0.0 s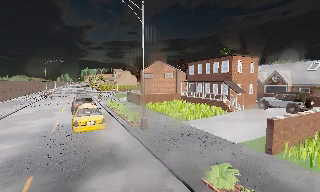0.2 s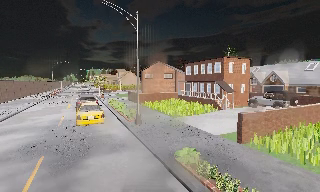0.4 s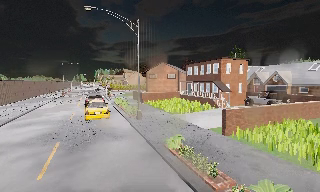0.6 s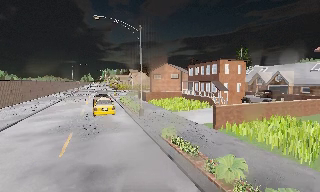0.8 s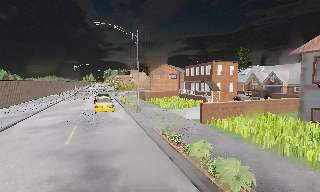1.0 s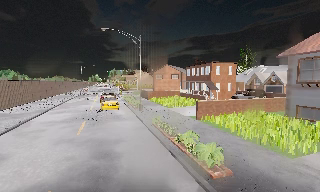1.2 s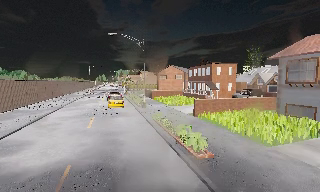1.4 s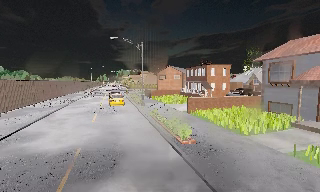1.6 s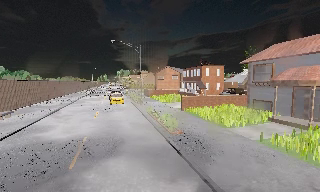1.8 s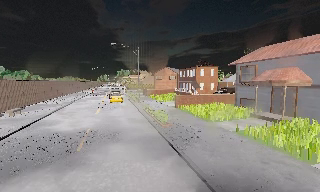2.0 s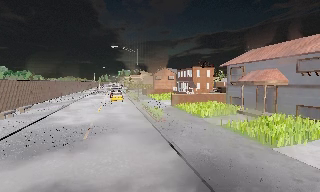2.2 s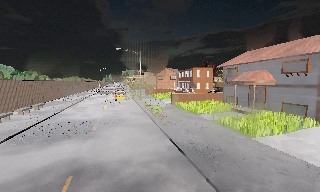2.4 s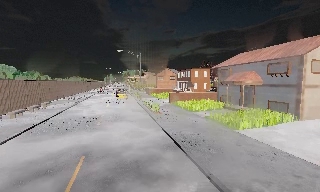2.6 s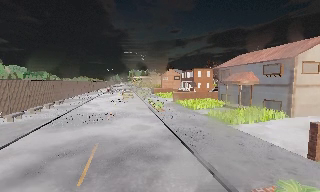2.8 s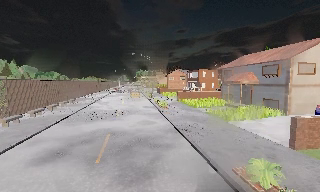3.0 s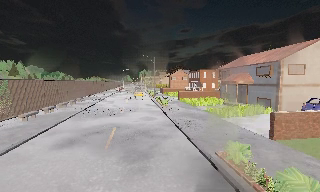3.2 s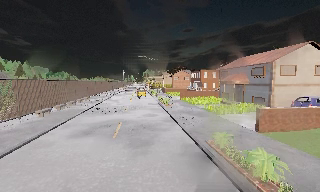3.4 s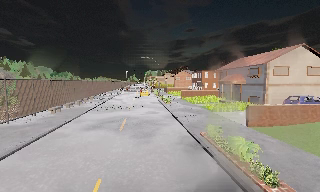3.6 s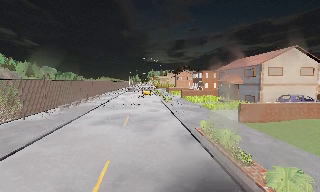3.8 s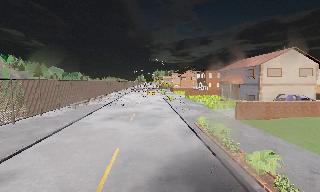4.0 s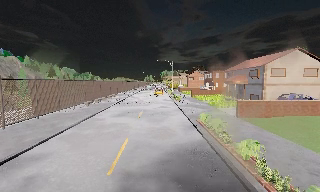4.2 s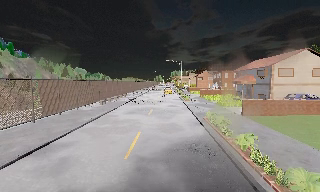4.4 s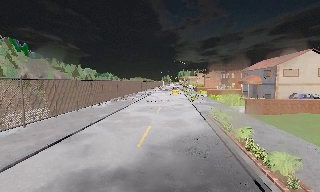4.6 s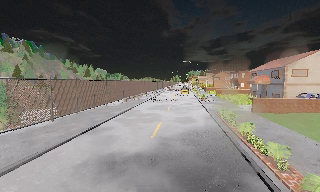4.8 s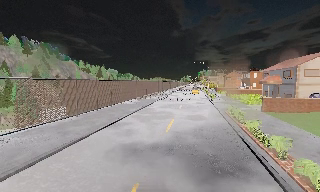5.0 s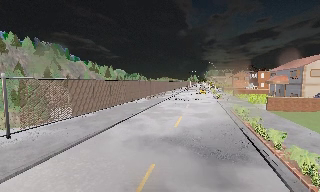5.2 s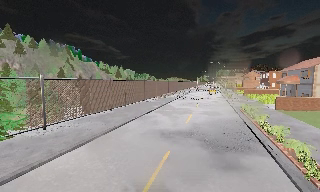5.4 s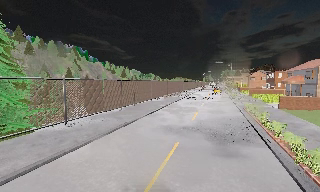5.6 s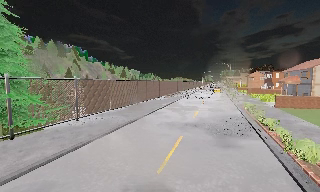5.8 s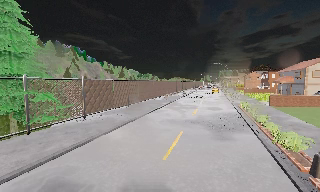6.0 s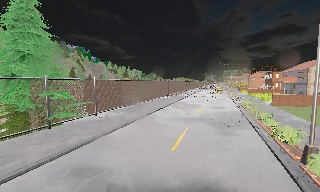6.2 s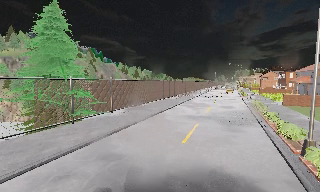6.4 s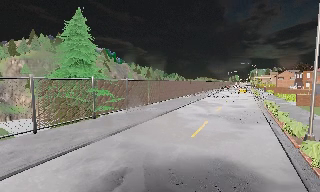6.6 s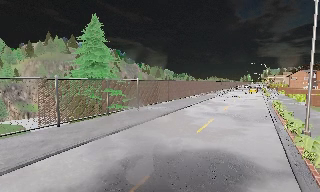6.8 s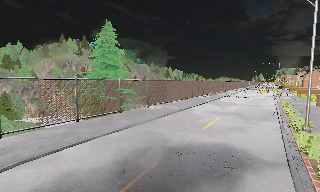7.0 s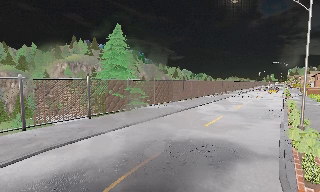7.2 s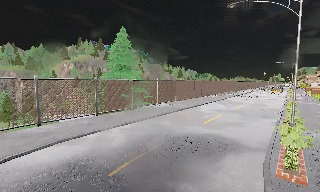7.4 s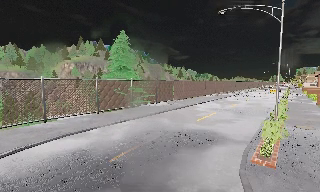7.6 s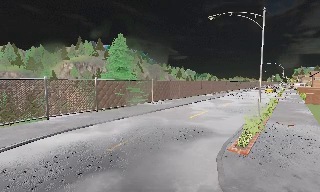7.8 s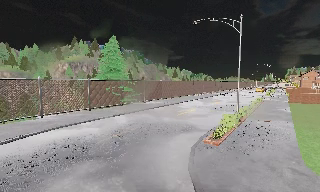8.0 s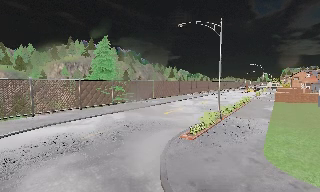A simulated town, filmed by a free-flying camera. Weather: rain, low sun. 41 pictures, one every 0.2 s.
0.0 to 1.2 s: The camera pans to its left, which is counterclockwise from overhead, by about 10 degrees. It travels backward and to its right, about 8 m, so what stands in front gets smaller.
1.2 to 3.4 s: The camera pans to its left, which is counterclockwise from overhead, by about 10 degrees. It travels backward, about 15 m, so what stands in front gets smaller.
3.4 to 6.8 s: The camera pans to its left, which is counterclockwise from overhead, by about 40 degrees. It travels backward, about 17 m.
6.8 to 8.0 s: The camera travels backward and to its right, about 6 m, so what stands in front gets smaller.
The film runs backward here.
